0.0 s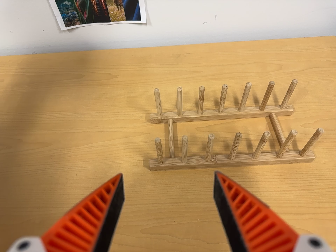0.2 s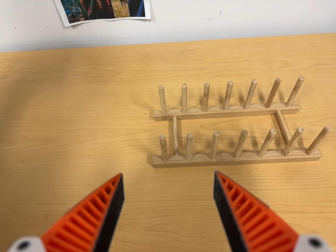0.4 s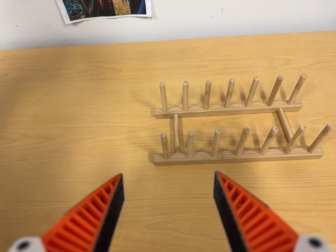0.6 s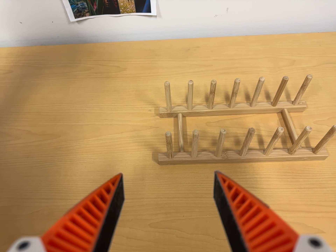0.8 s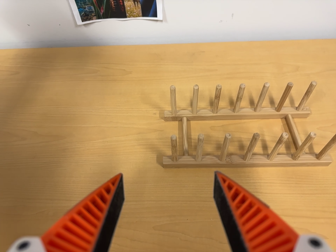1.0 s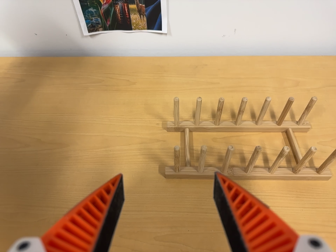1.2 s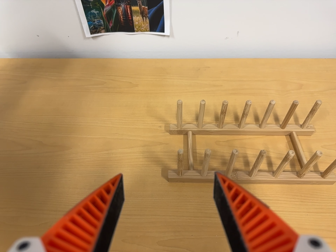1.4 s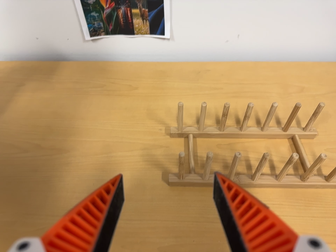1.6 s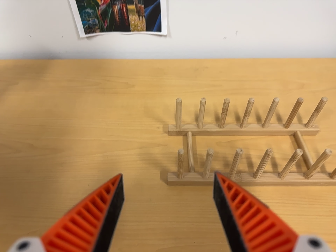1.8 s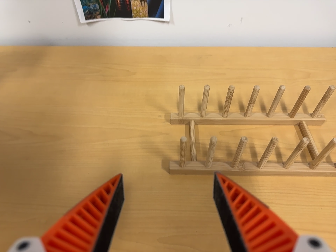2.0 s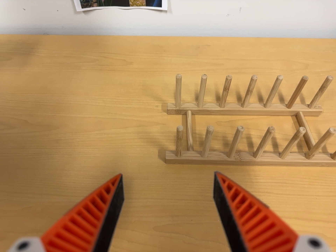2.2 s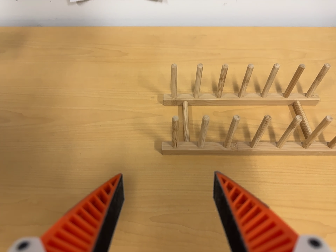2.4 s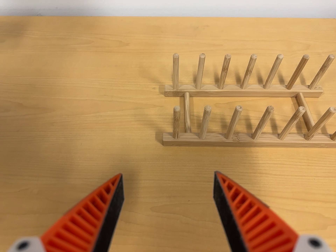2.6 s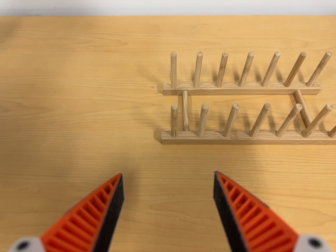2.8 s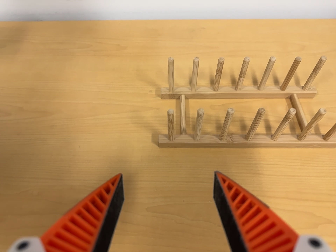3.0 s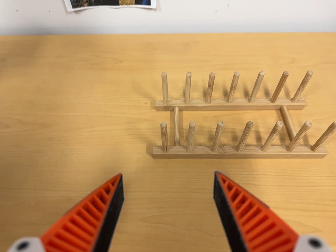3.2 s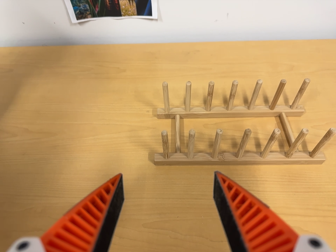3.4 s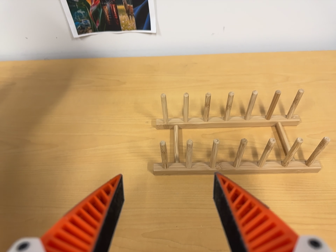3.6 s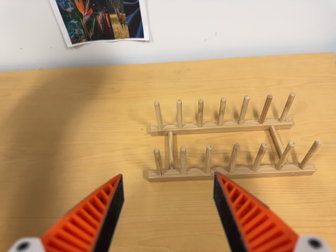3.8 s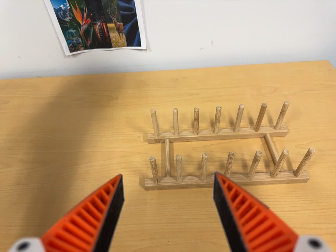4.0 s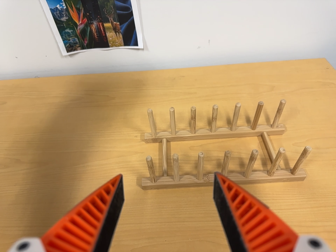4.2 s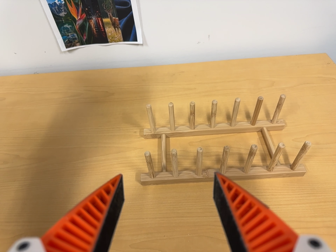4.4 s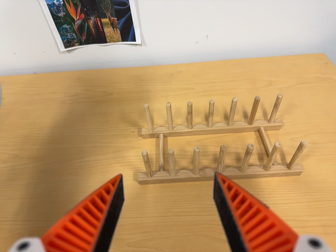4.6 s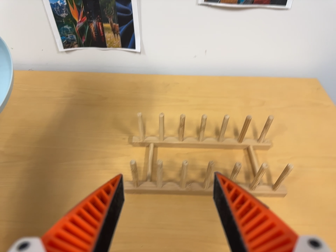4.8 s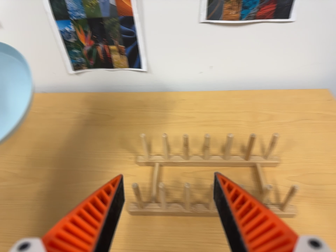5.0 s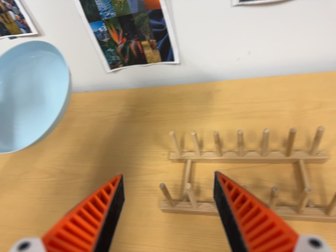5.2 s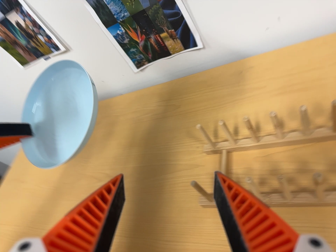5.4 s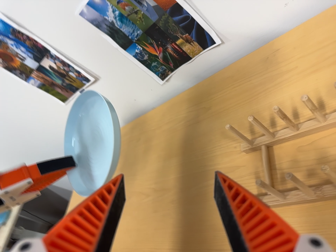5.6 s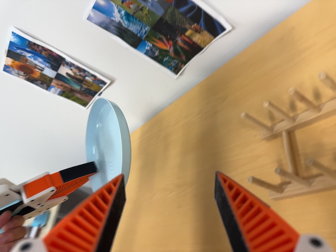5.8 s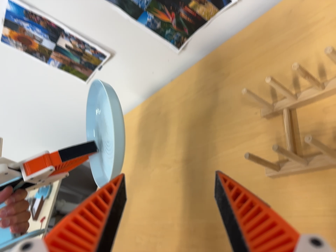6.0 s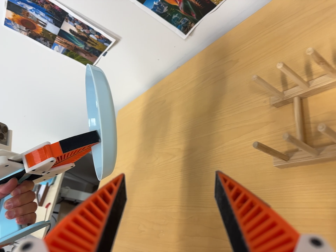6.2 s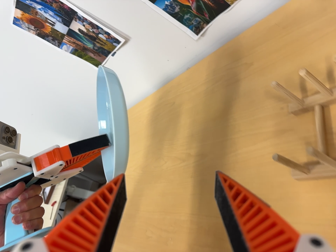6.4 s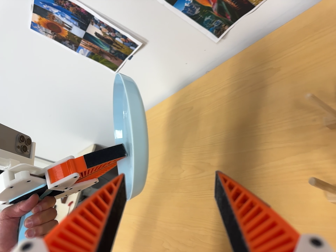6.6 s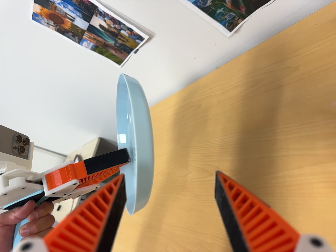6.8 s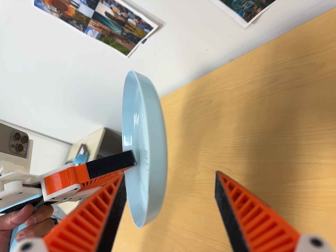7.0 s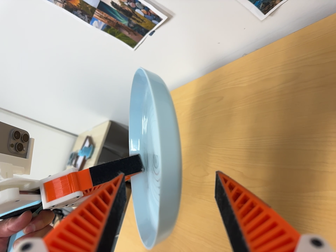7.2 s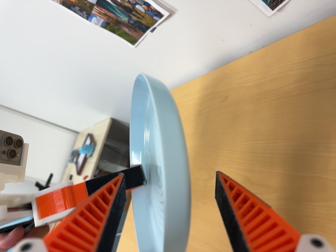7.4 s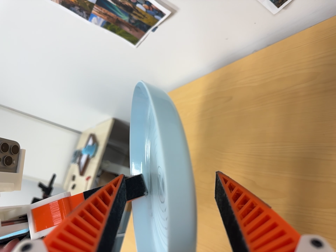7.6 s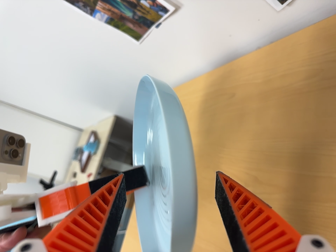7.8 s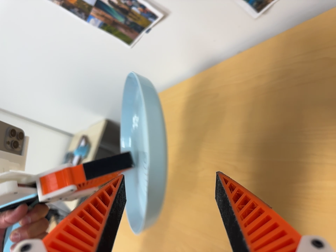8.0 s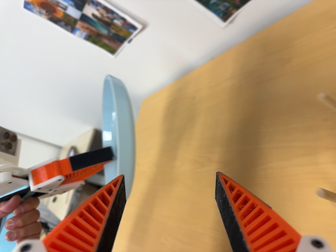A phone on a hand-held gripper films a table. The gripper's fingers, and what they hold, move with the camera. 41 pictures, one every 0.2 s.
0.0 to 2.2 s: The camera shifts only a little, or ends up much as it began.
2.2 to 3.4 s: The camera travels backward, about 5 cm, so what stands in front gets smaller.
3.4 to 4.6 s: The camera shifts only a little, or ends up much as it began.
4.6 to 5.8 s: The camera pans to its left by about 45 degrees. It travels to its right, about 18 cm. Its aim tips toward the bottom of its view by about 10 degrees. It rolls about its line of sight by about 30 degrees, and the scene rotates counterclockwise.
5.8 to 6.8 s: The camera travels forward and toward the top of its view, about 14 cm, so what stands in front looms larger.
6.8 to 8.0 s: The camera travels backward, about 6 cm, so what stands in front gets smaller.
The film runs forward here.
